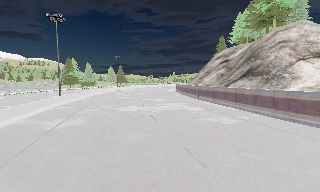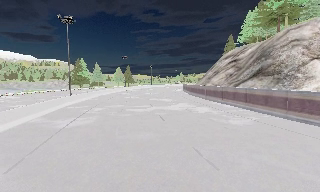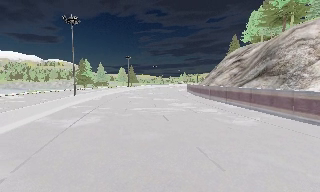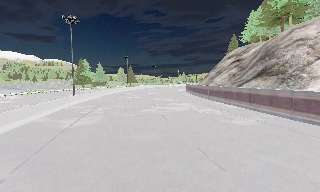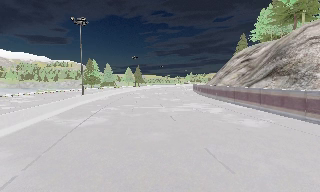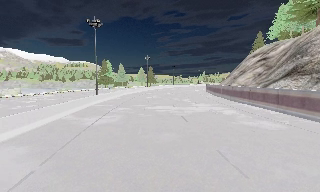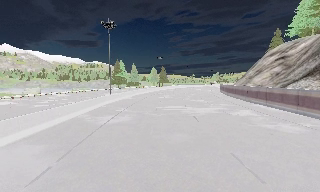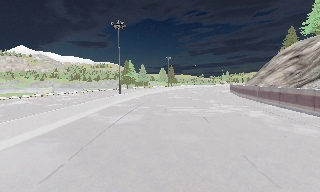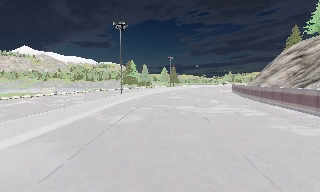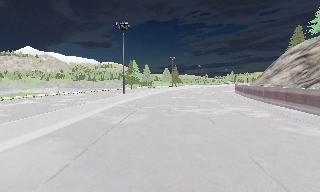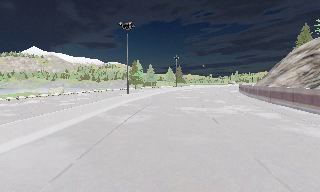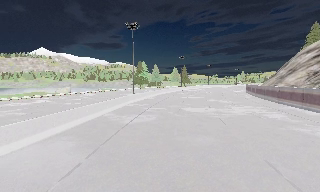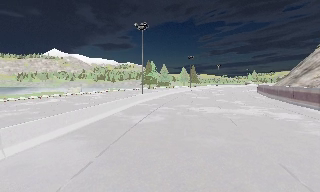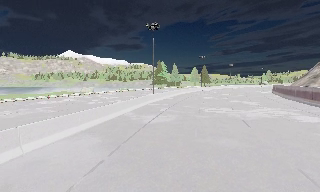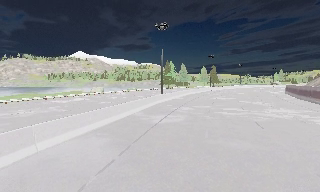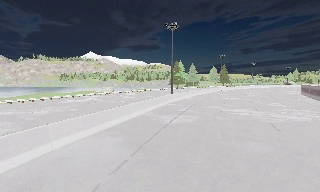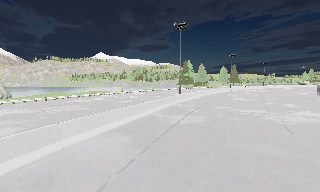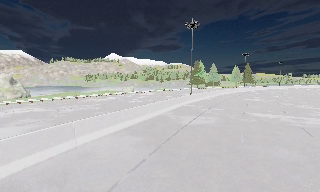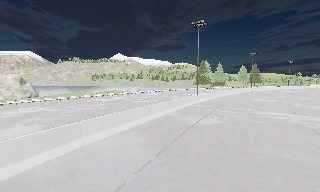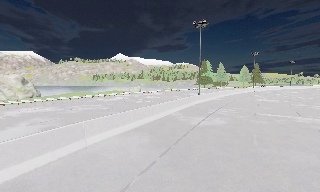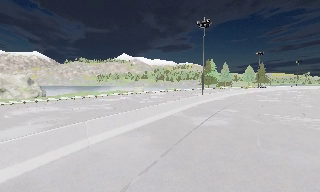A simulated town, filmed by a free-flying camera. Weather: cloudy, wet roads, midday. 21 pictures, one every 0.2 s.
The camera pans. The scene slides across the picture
to the right.
The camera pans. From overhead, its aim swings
counterclockwise.
0.0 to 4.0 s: The camera pans to its left, which is counterclockwise from overhead, by about 45 degrees. It travels forward and to its left, about 1 m.
The film runs forward here.
